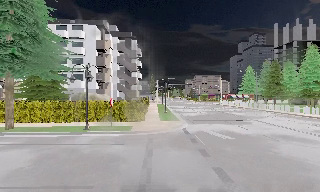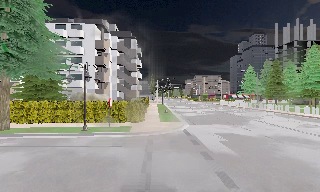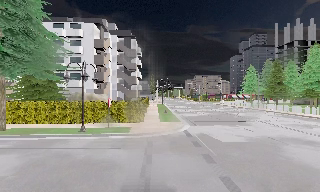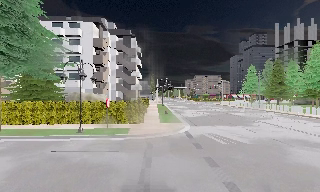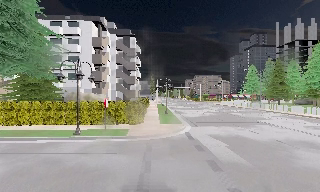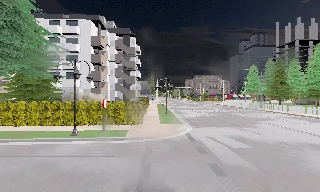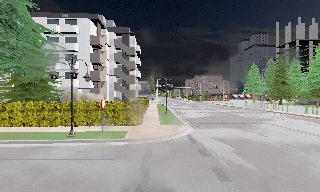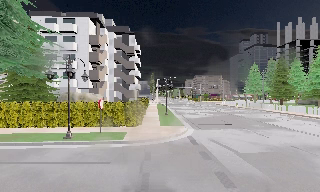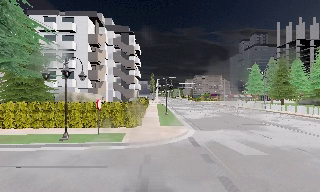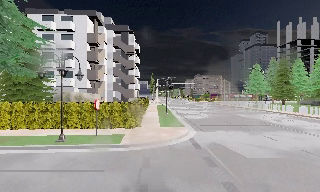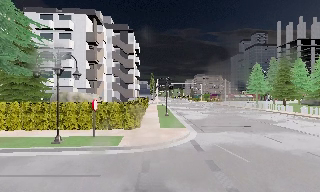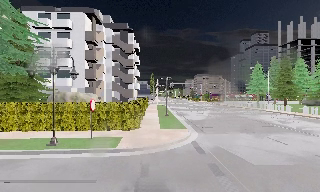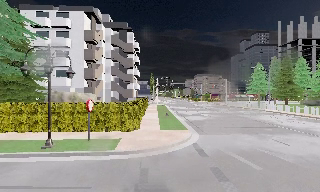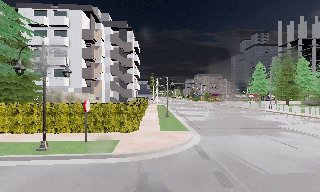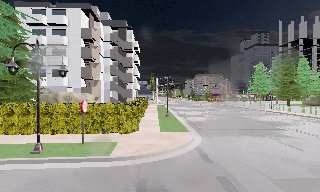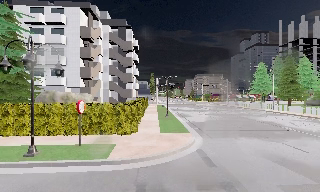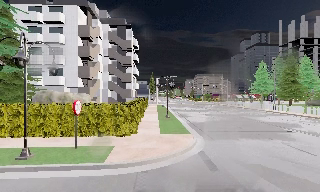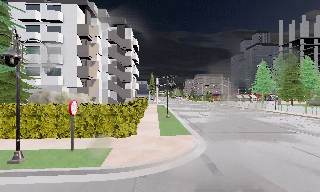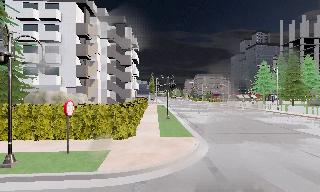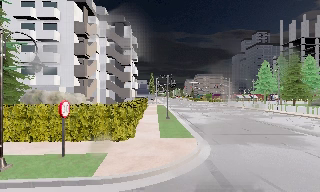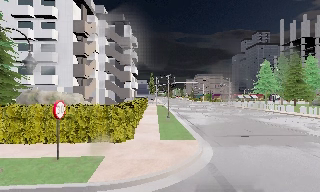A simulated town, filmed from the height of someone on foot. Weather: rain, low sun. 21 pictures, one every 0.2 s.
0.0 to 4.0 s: The camera travels forward, about 7 m, so what stands in front looms larger.
The film runs forward here.
